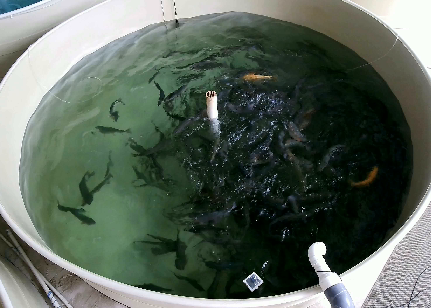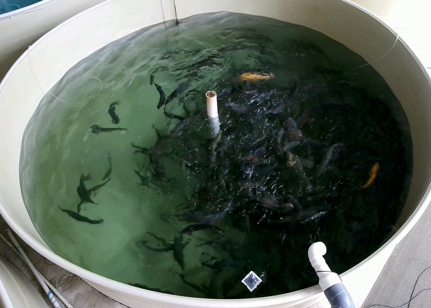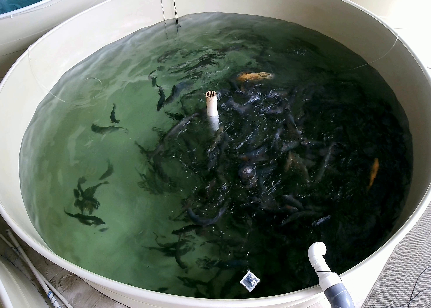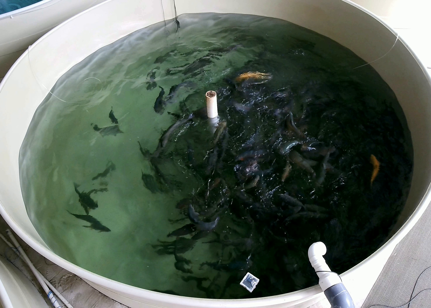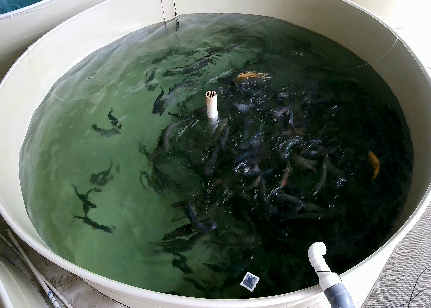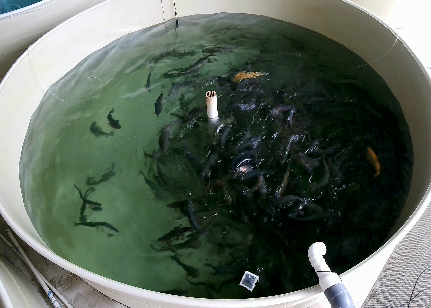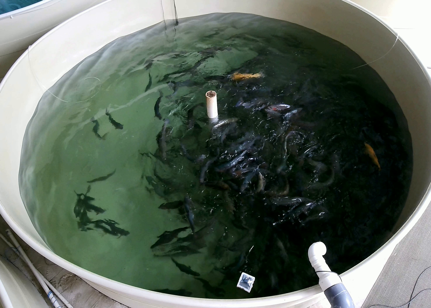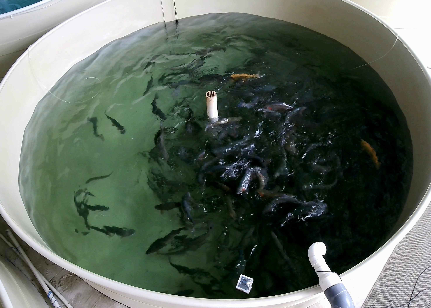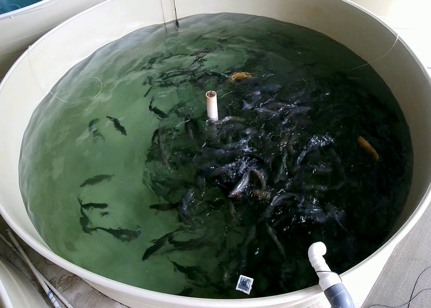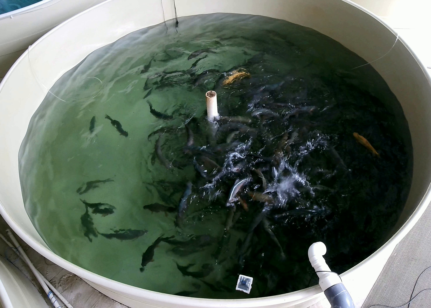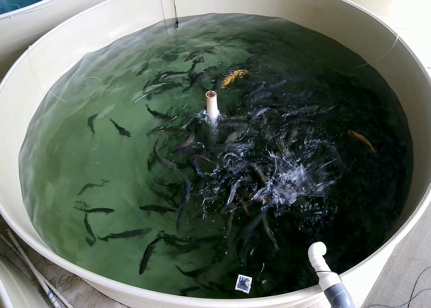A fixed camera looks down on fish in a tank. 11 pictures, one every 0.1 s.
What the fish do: Strong feeding.
